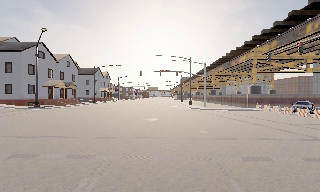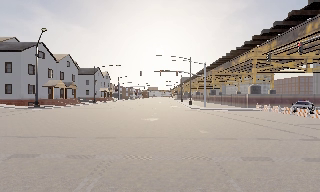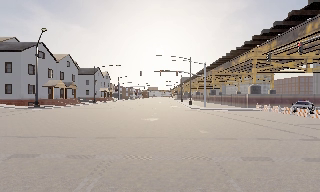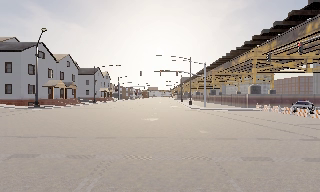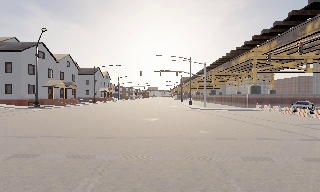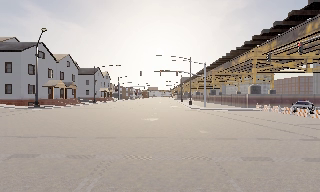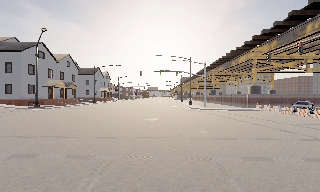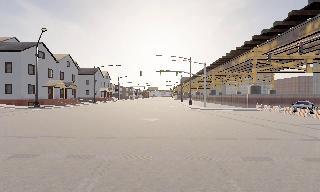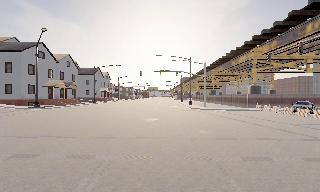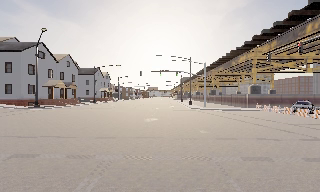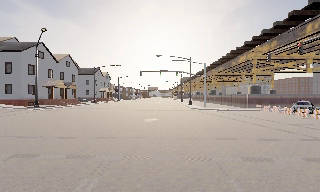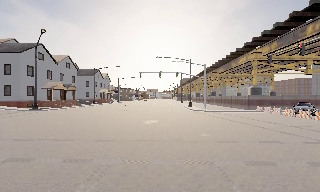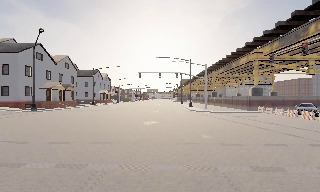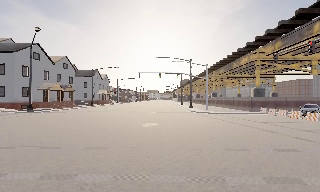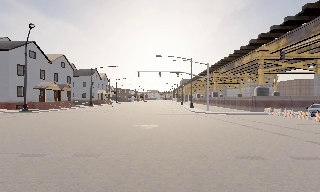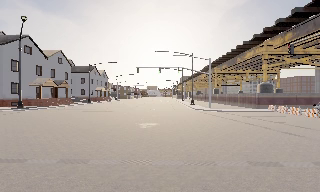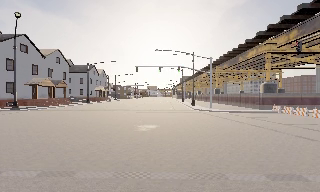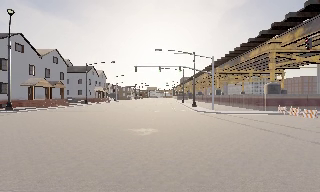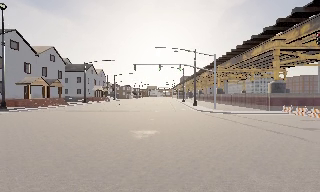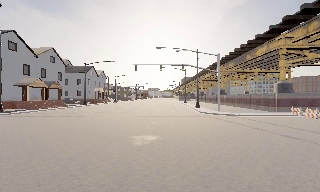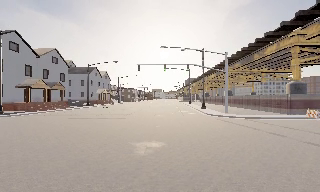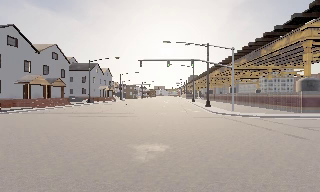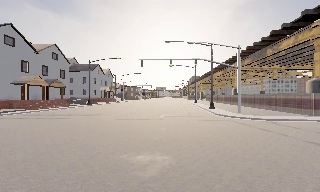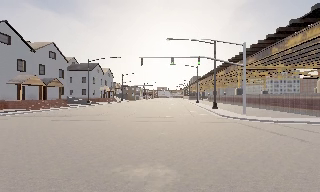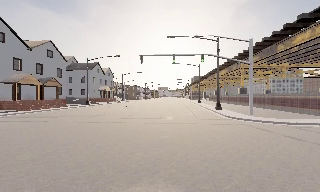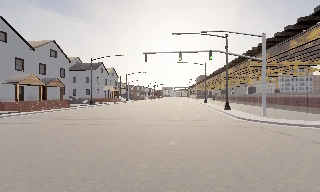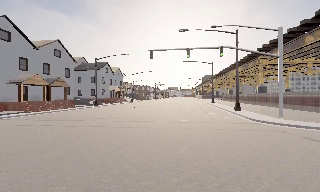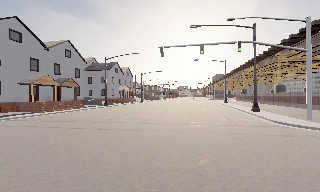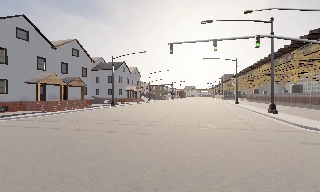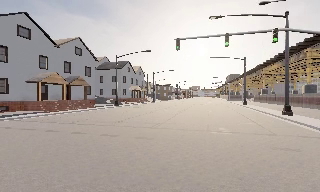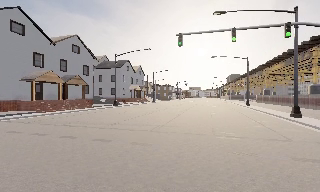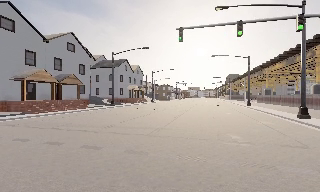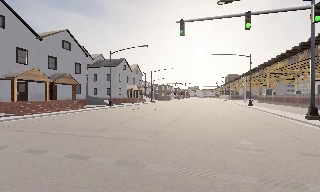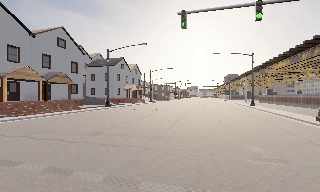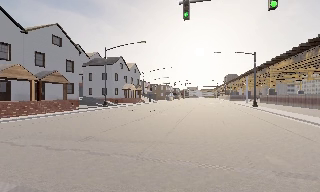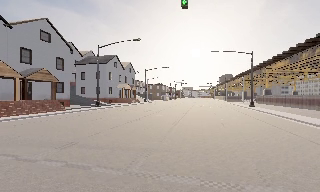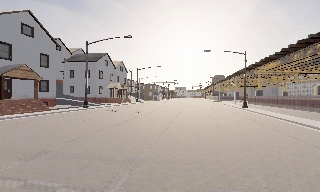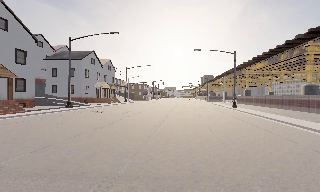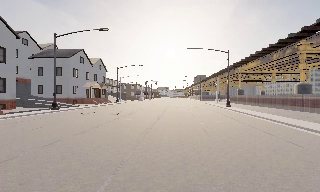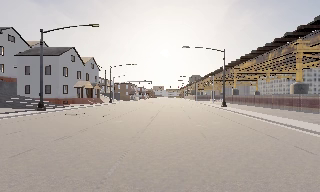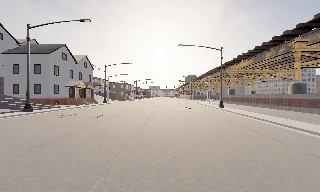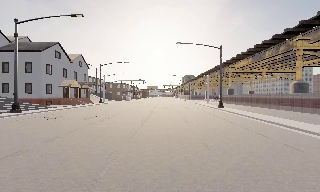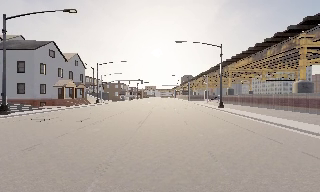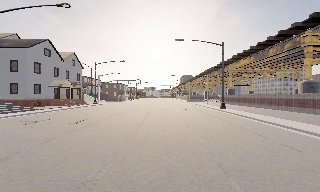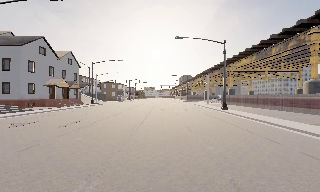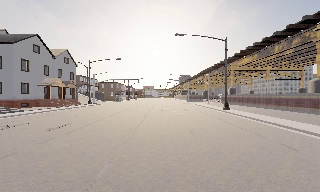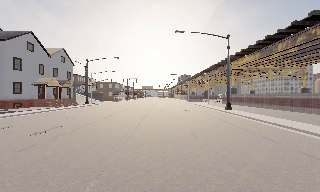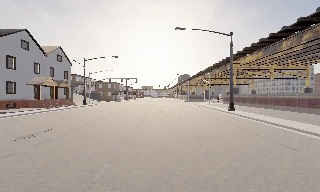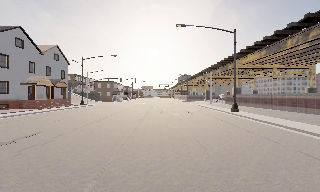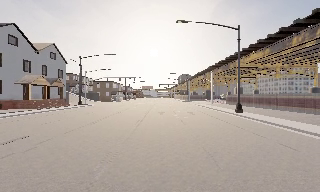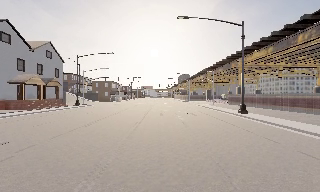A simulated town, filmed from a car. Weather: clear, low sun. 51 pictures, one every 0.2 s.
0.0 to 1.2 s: The camera keeps its place and its aim.
1.2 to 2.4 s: The camera travels forward, about 0.5 m, so what stands in front looms larger. It gains speed.
2.4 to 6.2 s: The scene slides to the right, as the camera pans about 15 degrees to its left. It travels forward, about 18 m, so what stands in front looms larger.
6.2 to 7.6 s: The camera pans to its right, which is clockwise from overhead, by about 10 degrees. It travels forward, about 7 m, so what stands in front looms larger.
7.6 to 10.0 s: The camera travels forward, about 12 m, so what stands in front looms larger.
The film runs forward here.
